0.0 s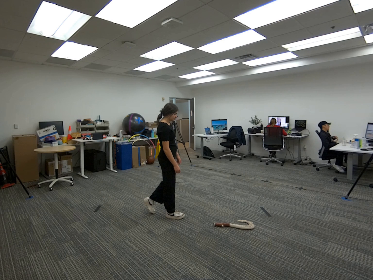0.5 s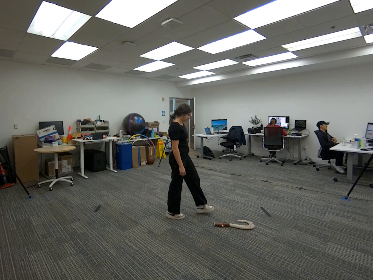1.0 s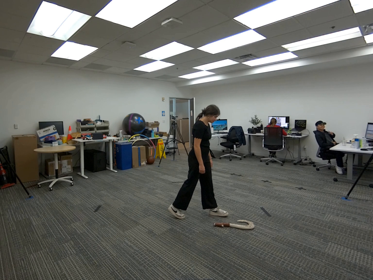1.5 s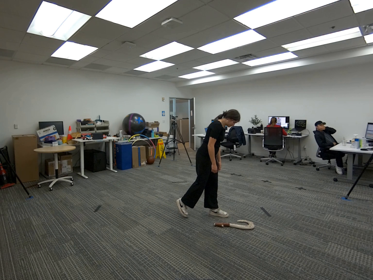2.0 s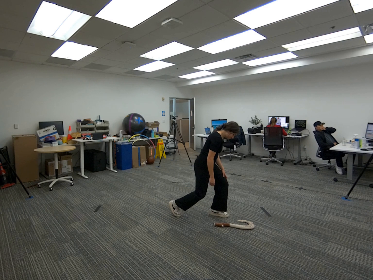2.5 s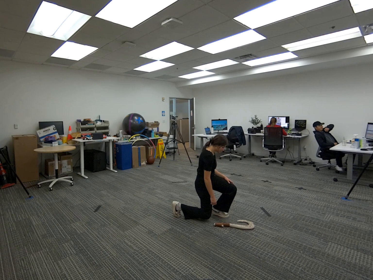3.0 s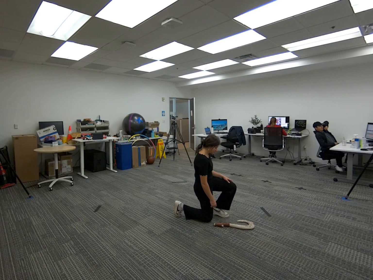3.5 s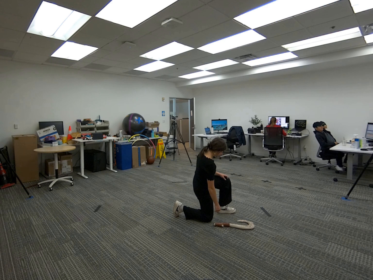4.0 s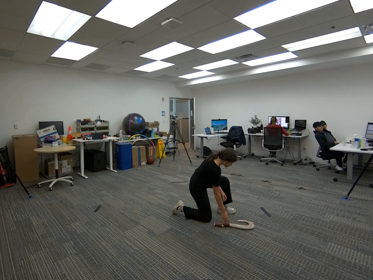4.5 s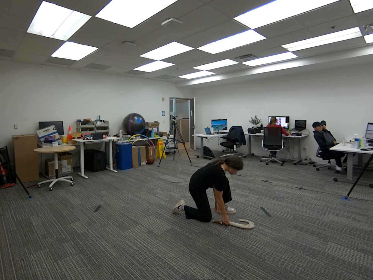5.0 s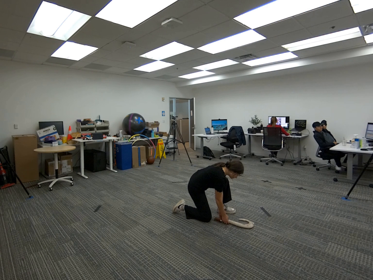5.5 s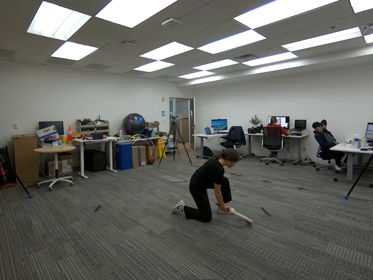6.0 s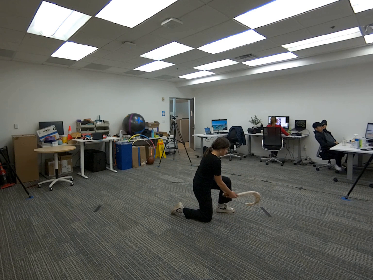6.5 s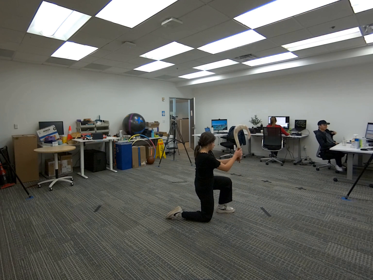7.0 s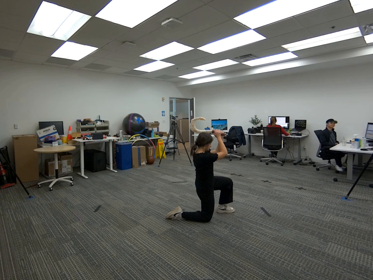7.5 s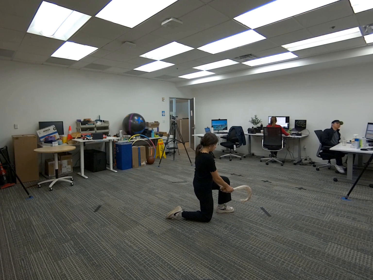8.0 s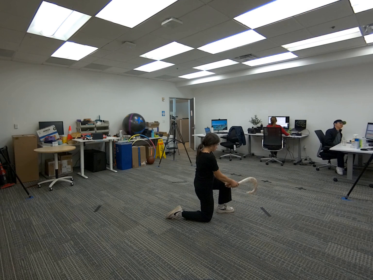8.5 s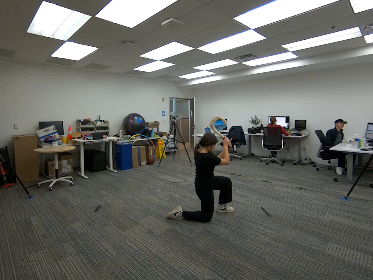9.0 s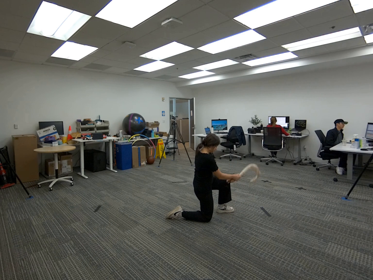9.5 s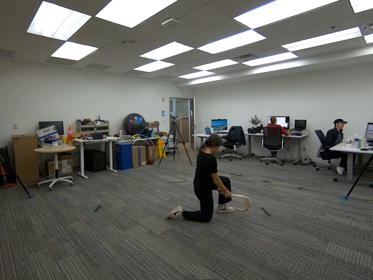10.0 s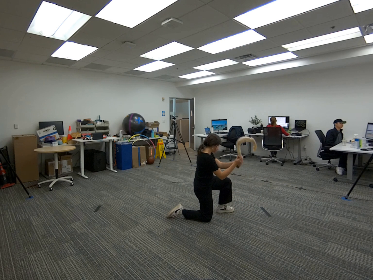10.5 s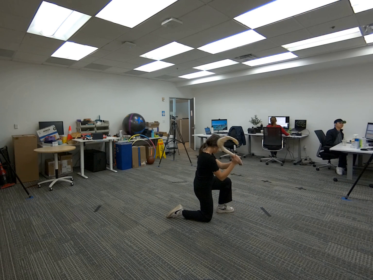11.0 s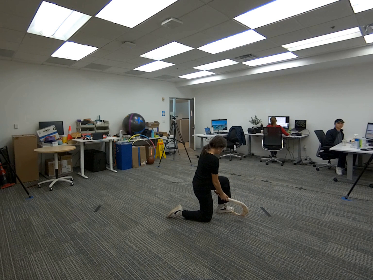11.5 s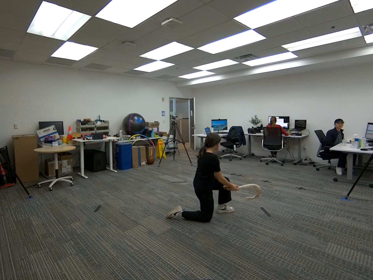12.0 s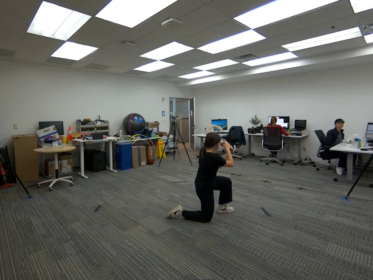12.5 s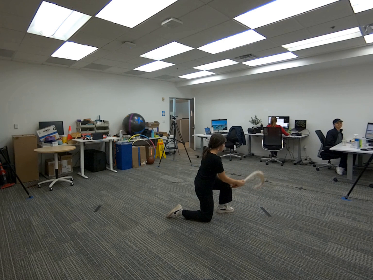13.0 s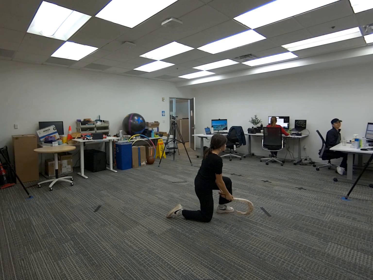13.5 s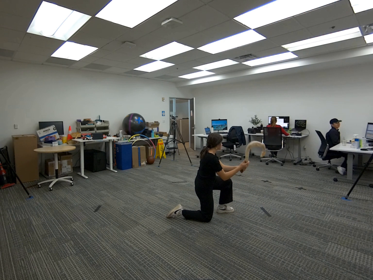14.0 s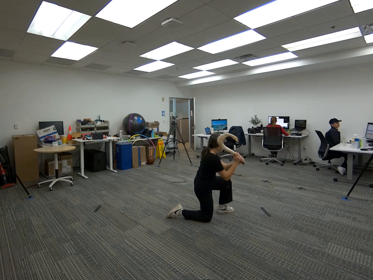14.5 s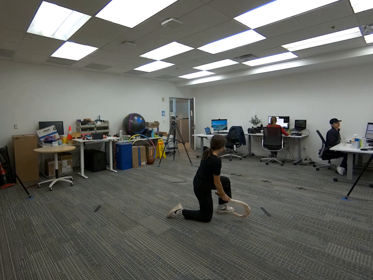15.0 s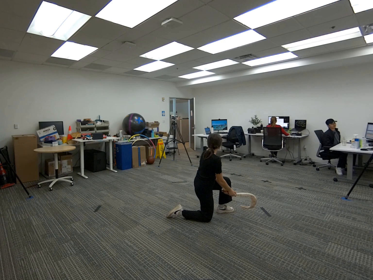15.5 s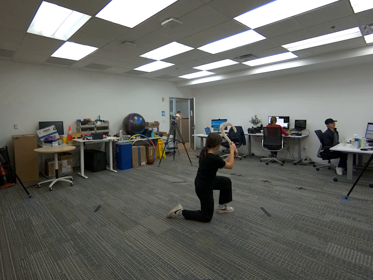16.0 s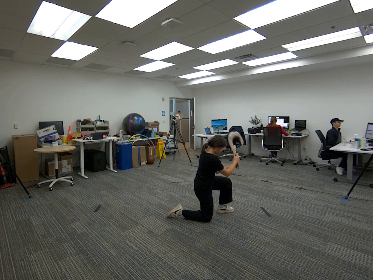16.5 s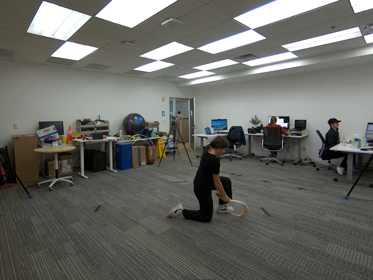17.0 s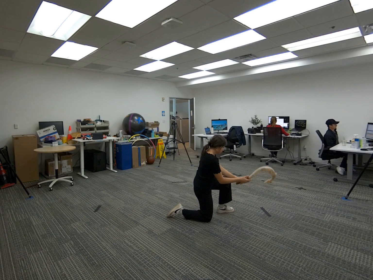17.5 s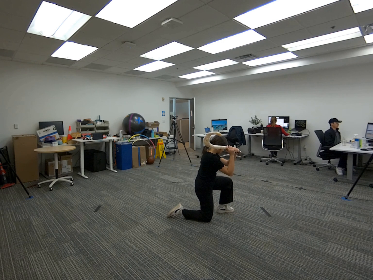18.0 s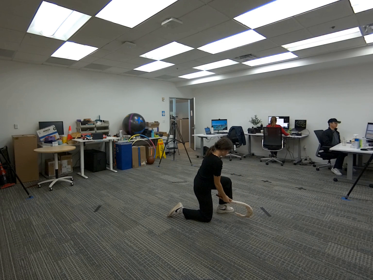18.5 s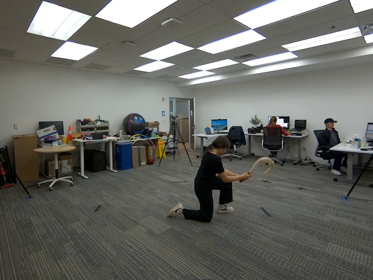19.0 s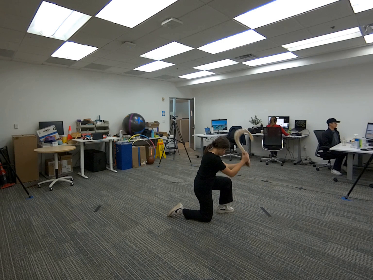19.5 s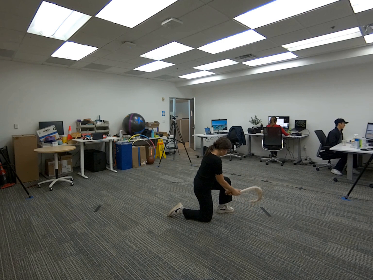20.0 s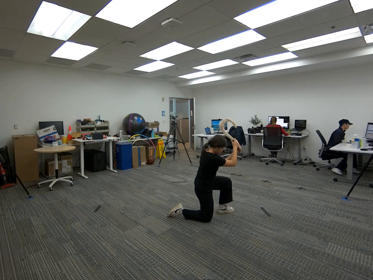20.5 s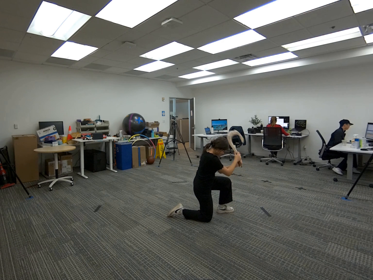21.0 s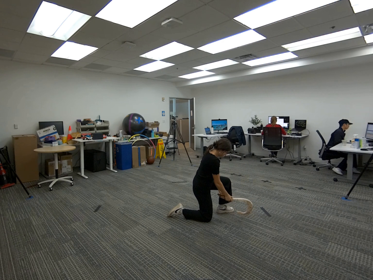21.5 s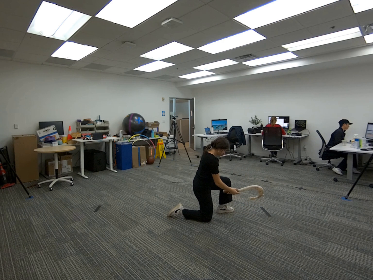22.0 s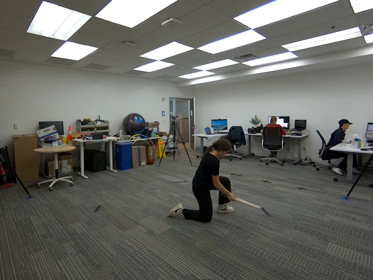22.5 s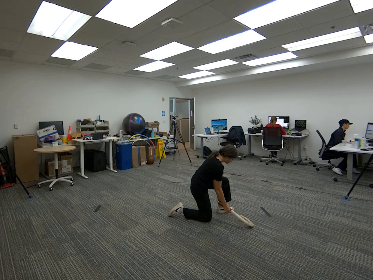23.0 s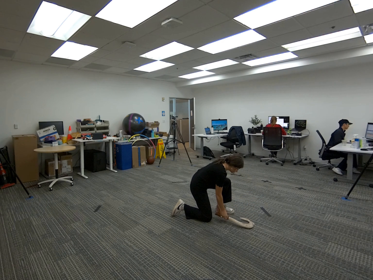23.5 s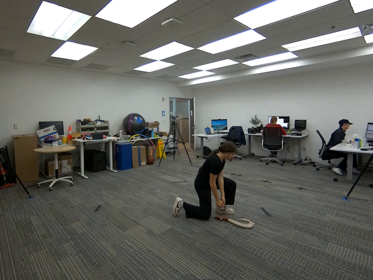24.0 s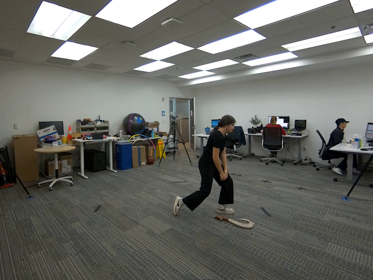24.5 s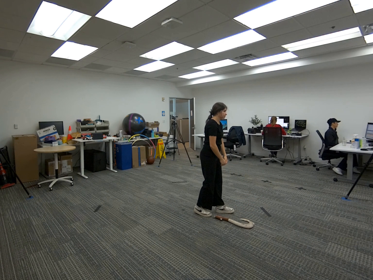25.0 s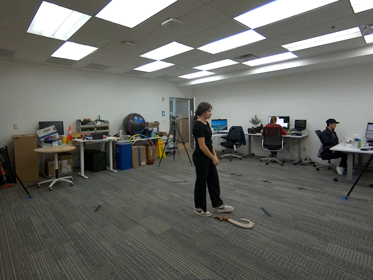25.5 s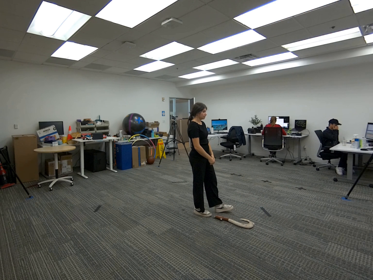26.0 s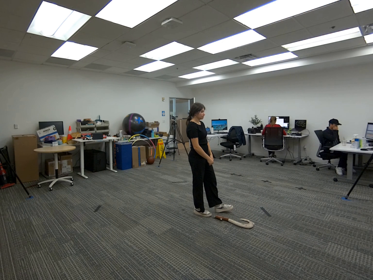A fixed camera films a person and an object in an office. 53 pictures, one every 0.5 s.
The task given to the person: Walk over to the Big Fish Hook and kneel on one knee and grasp the Big Fish Hook using one hand only. Bring the Big Fish Hook infront of you and using now both hands swing the Big Fish Hook up and then down. Continue until the end of the sequence and place the Big Fish Hook on the ground.
